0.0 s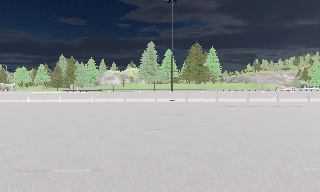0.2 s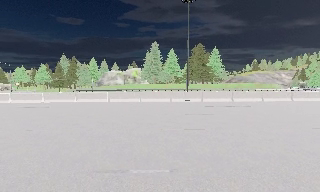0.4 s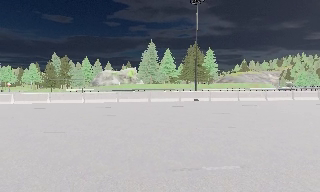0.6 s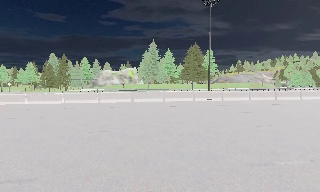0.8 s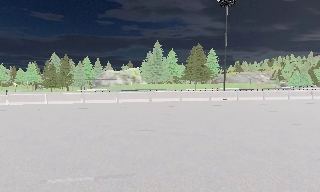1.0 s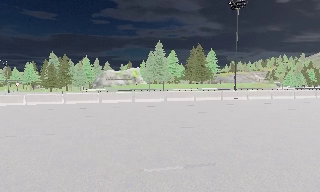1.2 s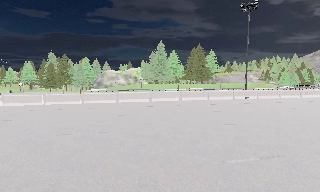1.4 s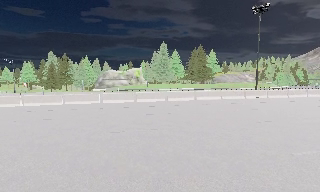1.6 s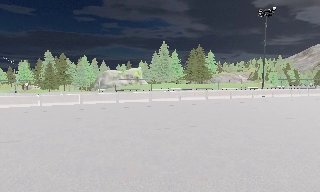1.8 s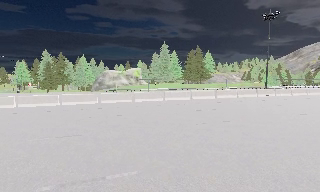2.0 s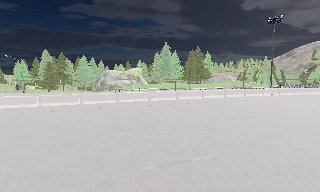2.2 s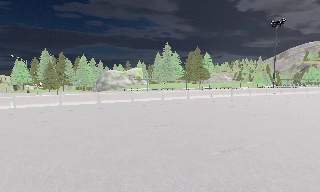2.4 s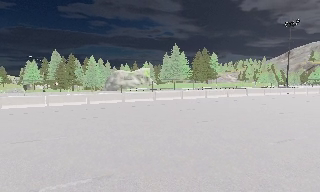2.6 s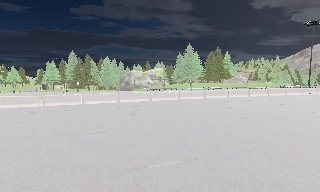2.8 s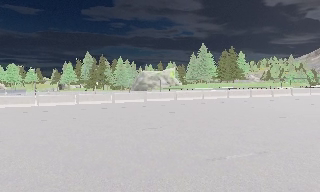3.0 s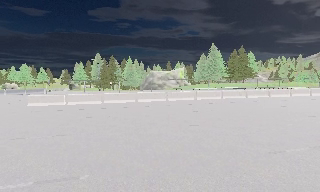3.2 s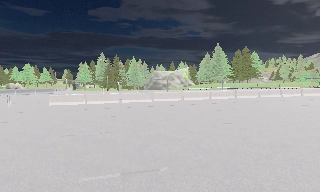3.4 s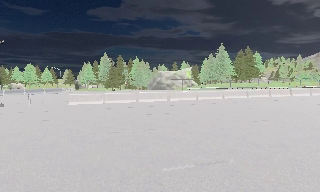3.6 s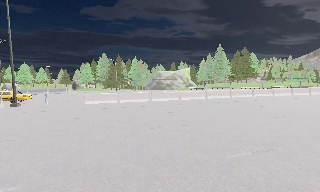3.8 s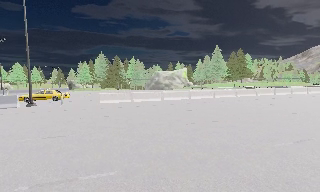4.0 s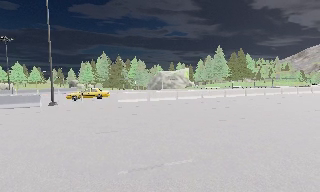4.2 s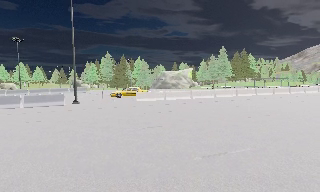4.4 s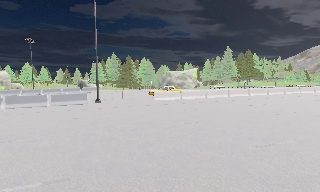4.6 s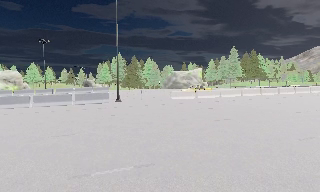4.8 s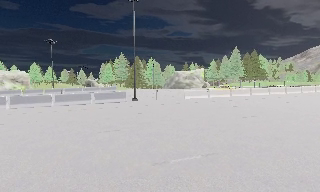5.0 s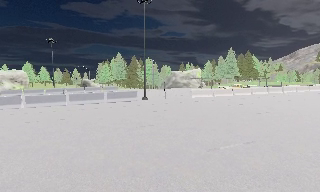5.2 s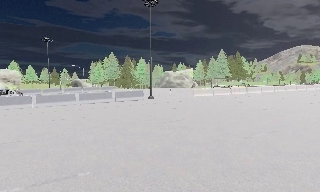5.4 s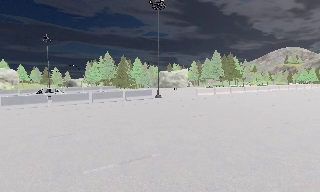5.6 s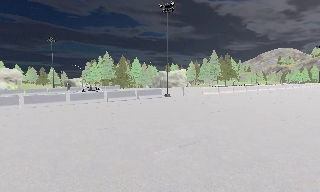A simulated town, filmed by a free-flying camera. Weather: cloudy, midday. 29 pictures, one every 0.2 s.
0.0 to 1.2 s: The camera pans to its right, which is clockwise from overhead, by about 10 degrees. It travels to its left, about 13 m, so close, fixed things drift to the right.
1.2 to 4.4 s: The camera travels to its left, about 35 m, so close, fixed things drift to the right.
4.4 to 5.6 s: The camera pans to its right, which is clockwise from overhead, by about 10 degrees. It travels to its left and backward, about 12 m, so close, fixed things drift to the right.
The film runs backward here.
